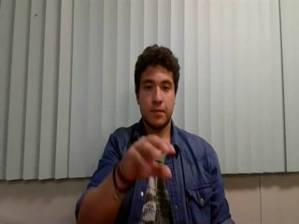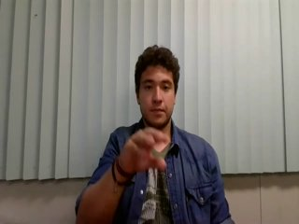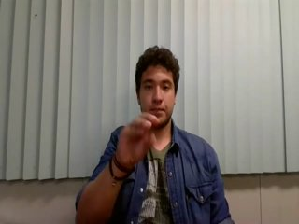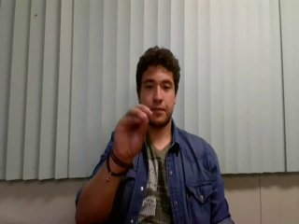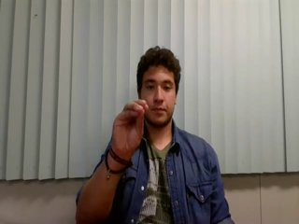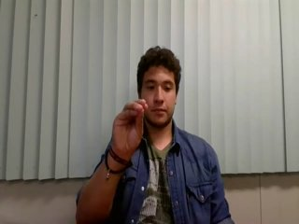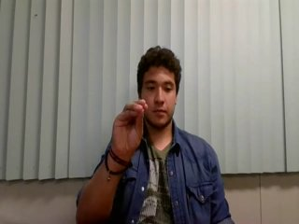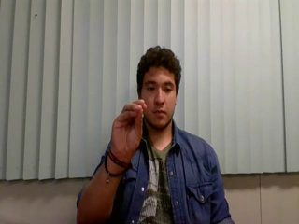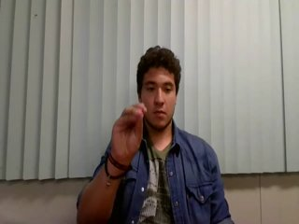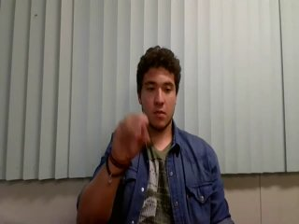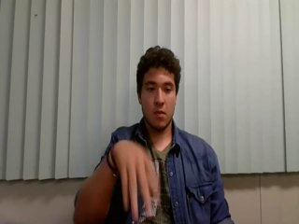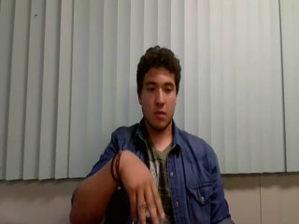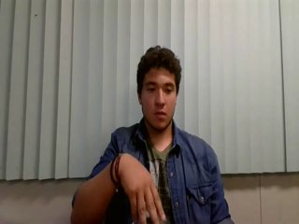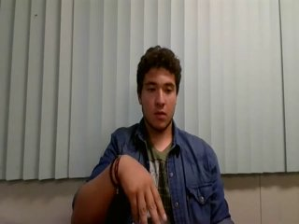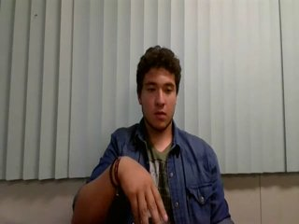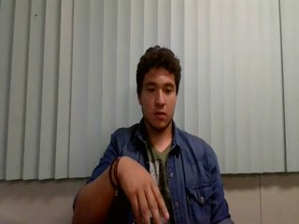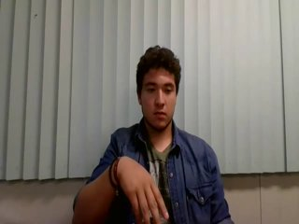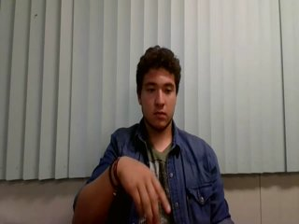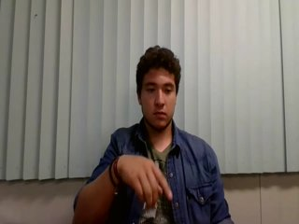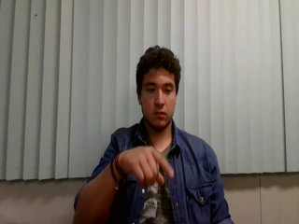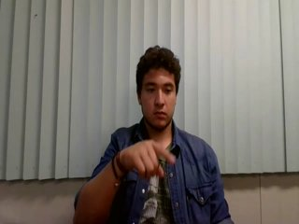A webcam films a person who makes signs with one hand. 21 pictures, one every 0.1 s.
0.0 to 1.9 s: On the screen the hand sweeps downward. The name of the sign: Throw down.
